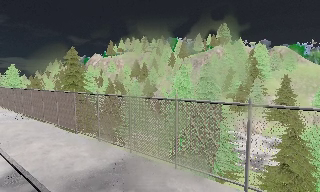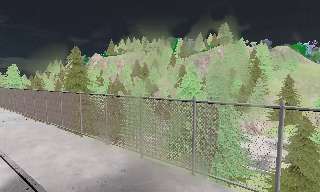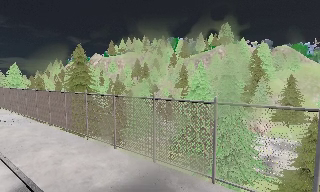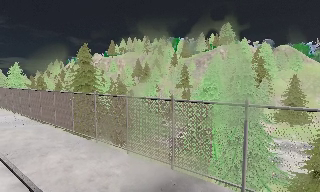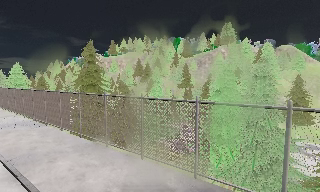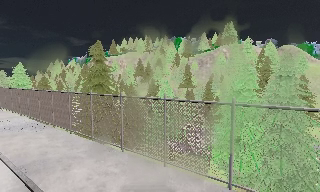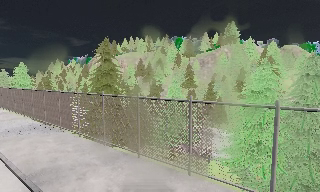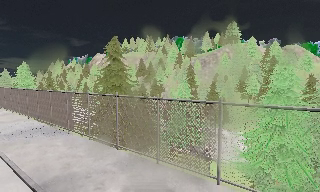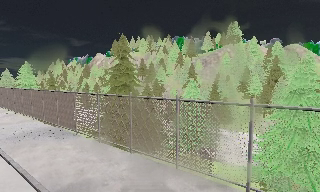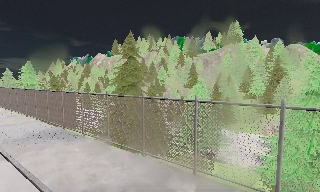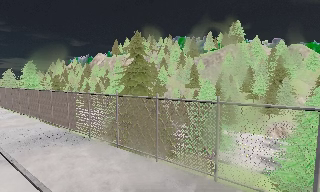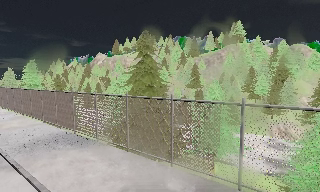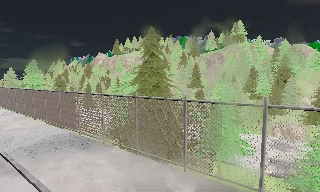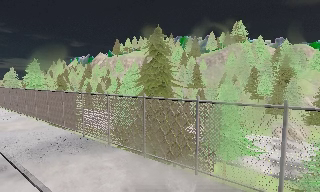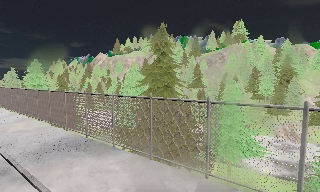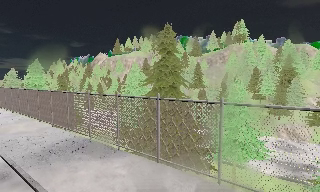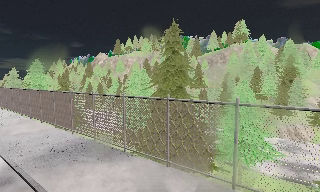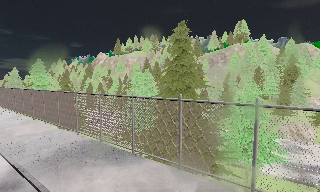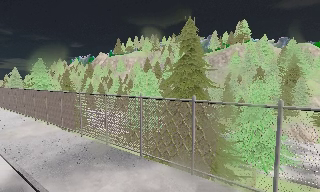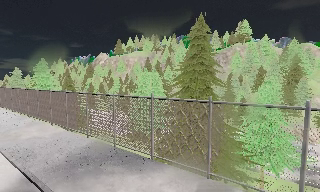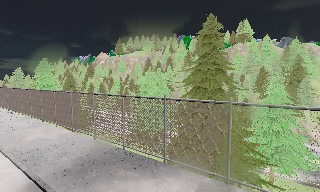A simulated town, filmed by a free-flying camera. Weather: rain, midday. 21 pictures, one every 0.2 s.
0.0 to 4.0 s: The camera travels to its left and forward, about 16 m, so close, fixed things drift to the right. It loses speed.
The film runs forward here.
